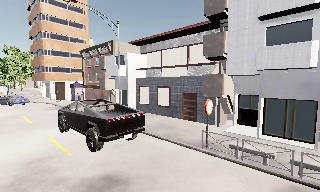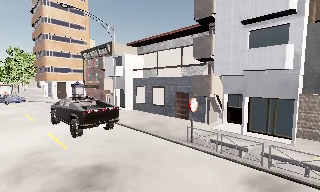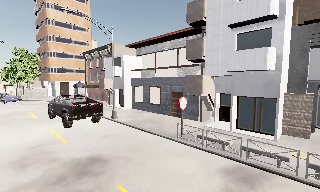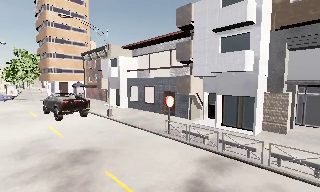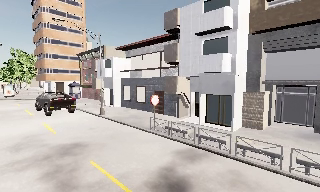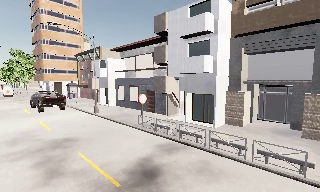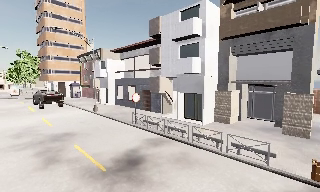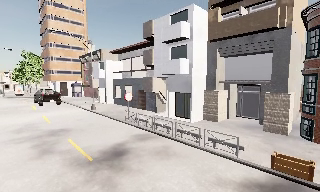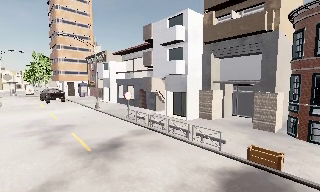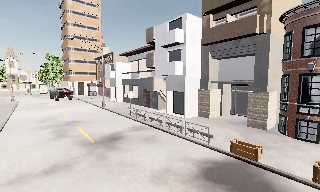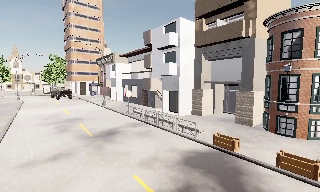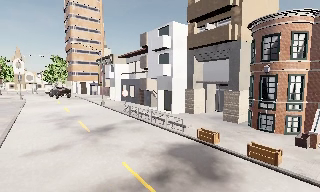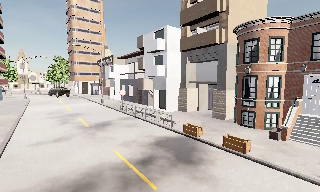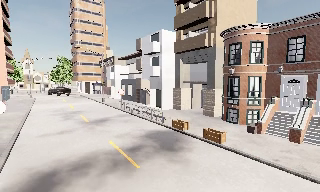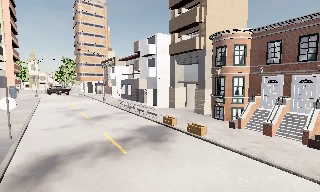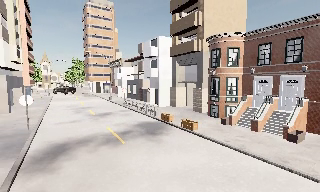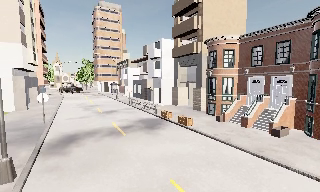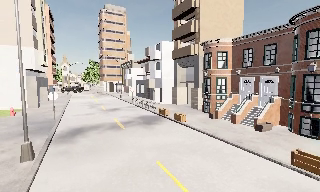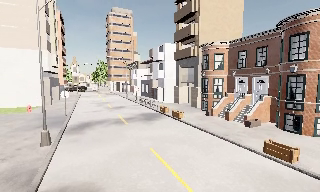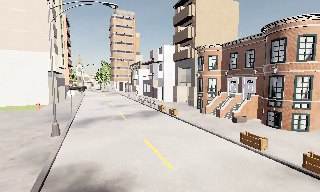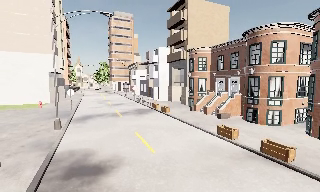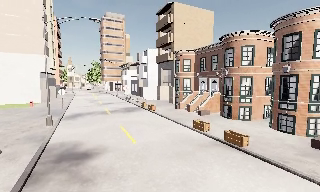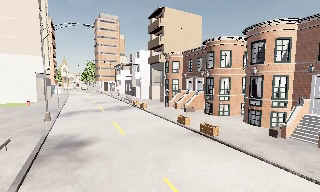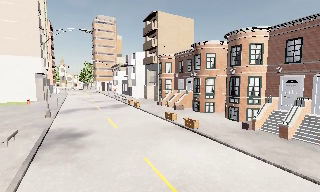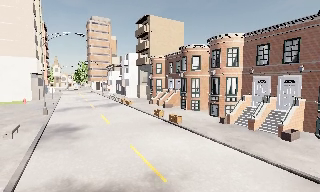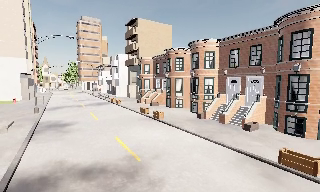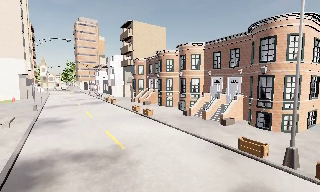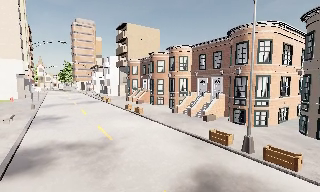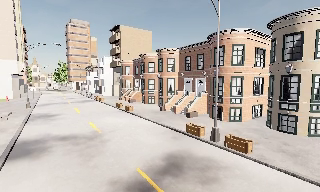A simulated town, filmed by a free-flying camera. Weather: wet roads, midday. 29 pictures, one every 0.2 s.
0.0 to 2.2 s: The camera pans to its left, which is counterclockwise from overhead, by about 10 degrees. It travels backward and to its right, about 12 m, so what stands in front gets smaller.
2.2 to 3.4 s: The camera pans to its left, which is counterclockwise from overhead, by about 10 degrees. It travels backward and to its right, about 8 m, so what stands in front gets smaller.
3.4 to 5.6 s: The camera travels backward and to its right, about 16 m, so what stands in front gets smaller.
The film runs forward here.
